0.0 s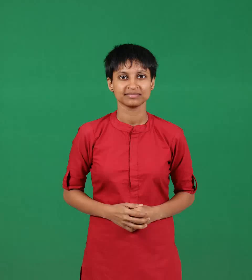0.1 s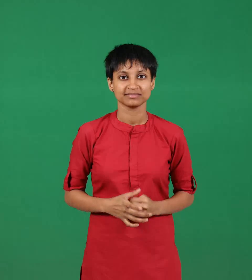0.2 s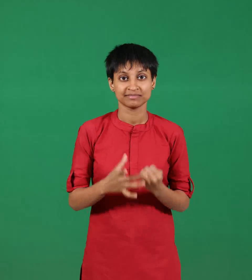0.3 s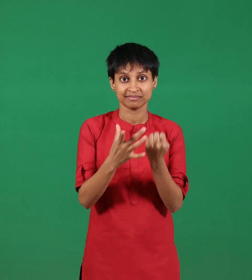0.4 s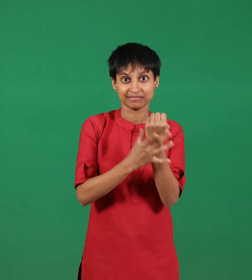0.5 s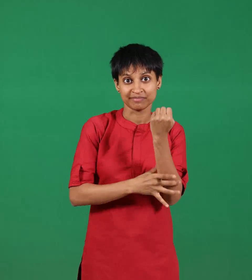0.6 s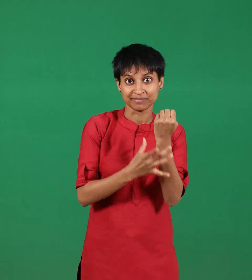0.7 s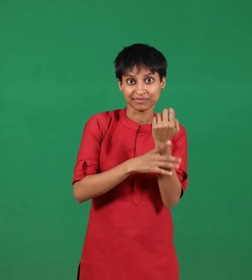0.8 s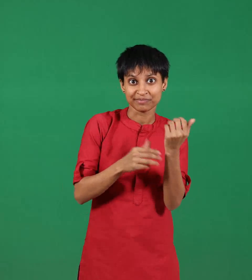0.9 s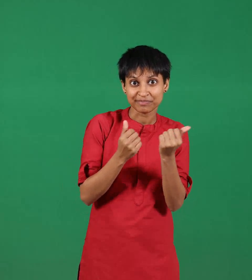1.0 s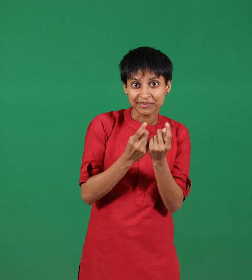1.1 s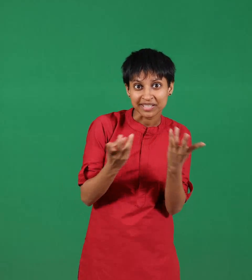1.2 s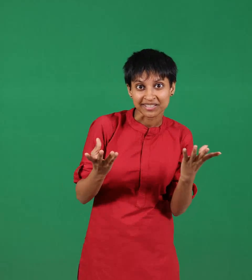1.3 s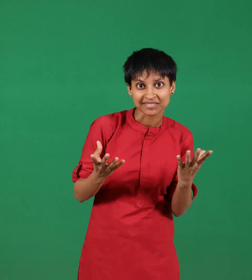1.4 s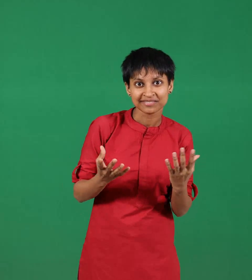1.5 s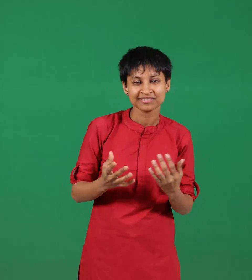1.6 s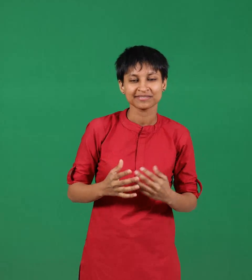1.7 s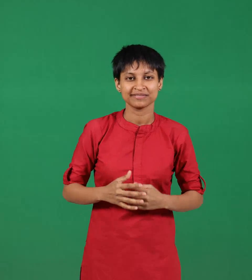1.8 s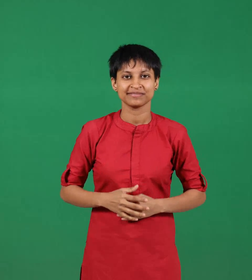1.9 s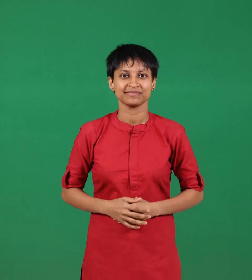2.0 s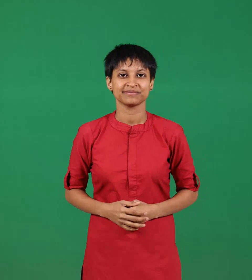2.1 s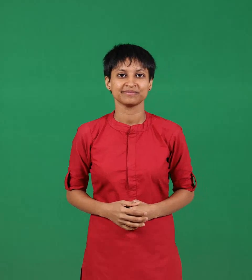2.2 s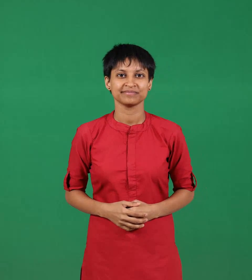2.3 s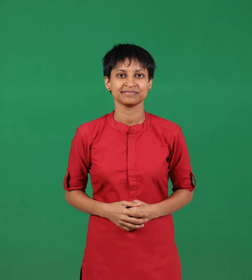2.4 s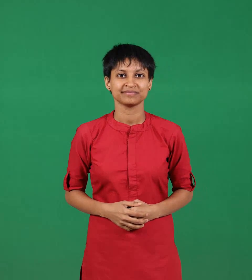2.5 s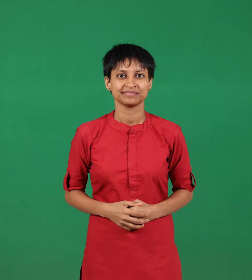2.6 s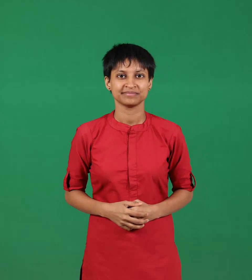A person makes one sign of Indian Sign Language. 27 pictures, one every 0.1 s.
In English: bracelets
